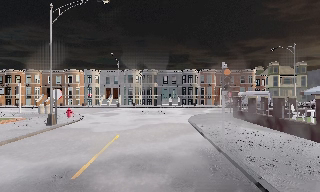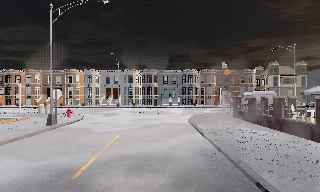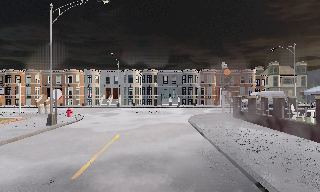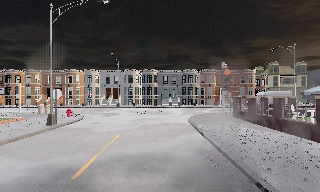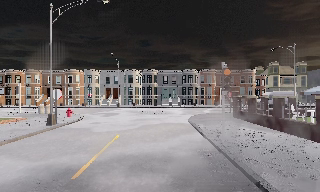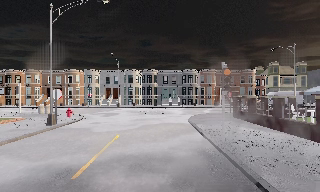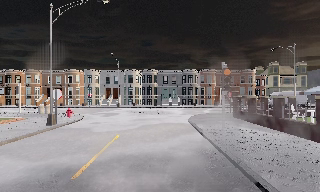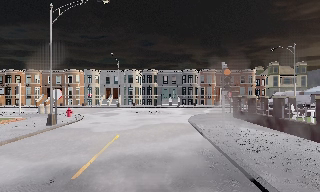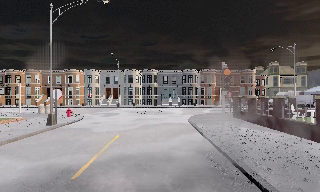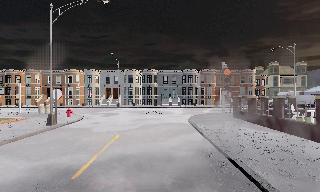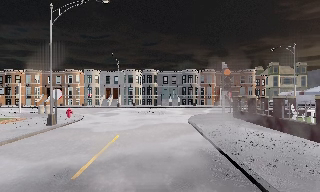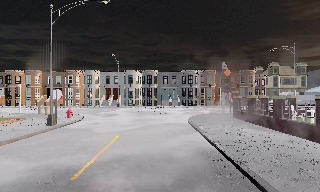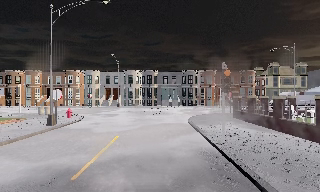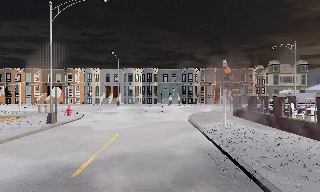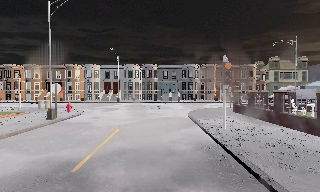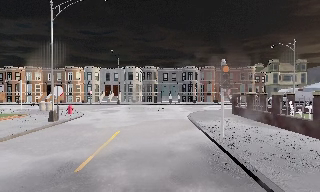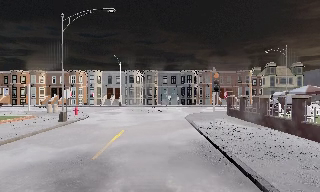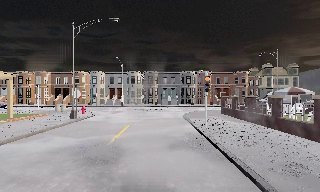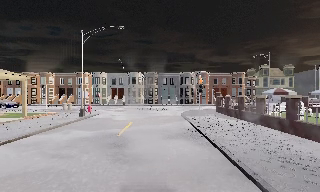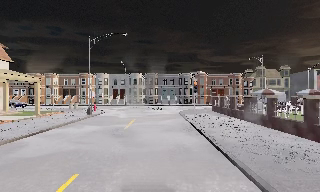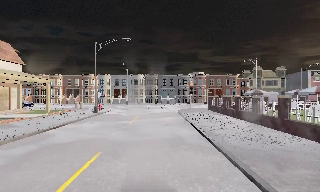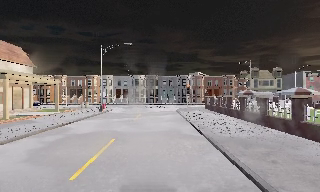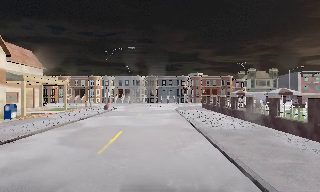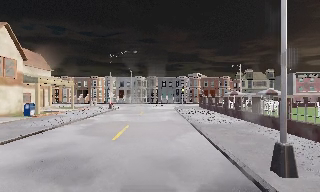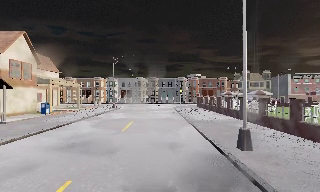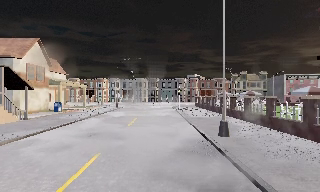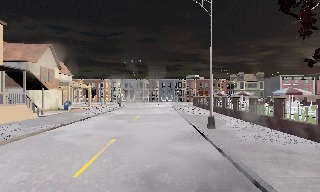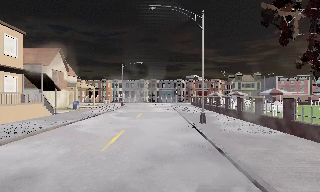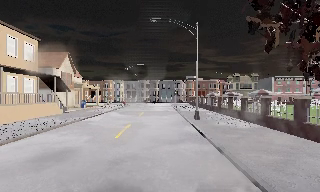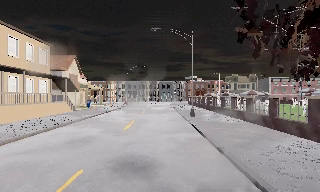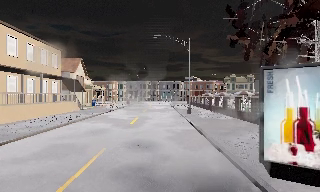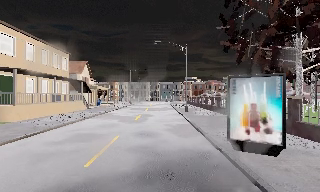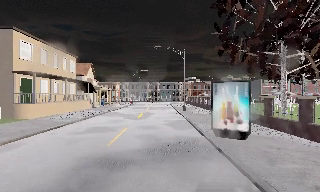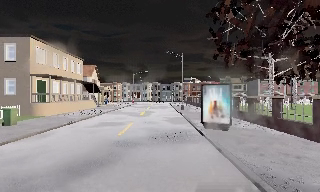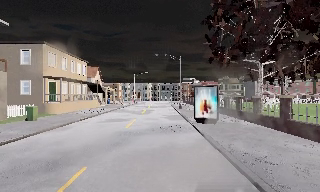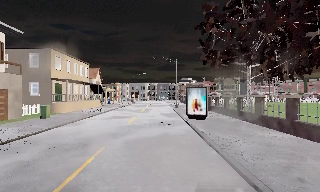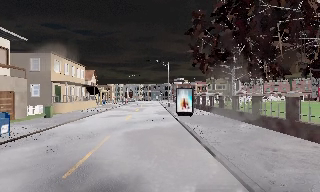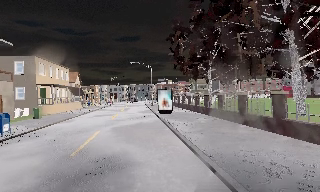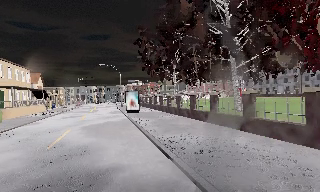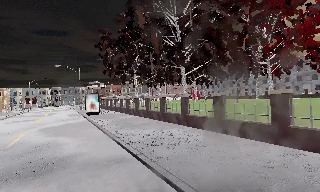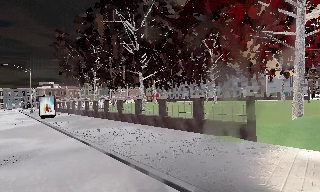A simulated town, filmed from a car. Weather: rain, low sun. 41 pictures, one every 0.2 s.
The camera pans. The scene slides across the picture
to the left.
The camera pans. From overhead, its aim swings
clockwise.
0.0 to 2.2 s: The camera keeps its place and its aim.
2.2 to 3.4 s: The camera travels backward, about 2.5 m, so what stands in front gets smaller. It gains speed.
3.4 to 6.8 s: The camera travels backward, about 30 m, so what stands in front gets smaller.
6.8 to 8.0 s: The scene slides to the left, as the camera pans about 45 degrees to its right. It travels backward, about 11 m.
The film runs backward here.
